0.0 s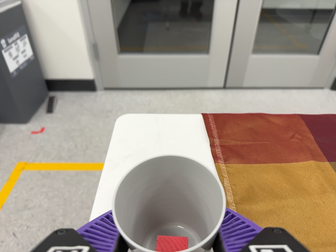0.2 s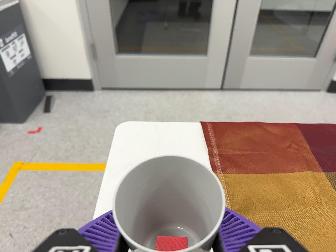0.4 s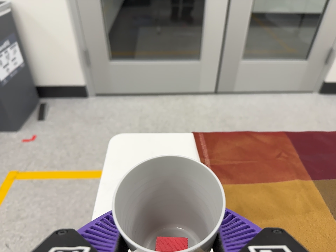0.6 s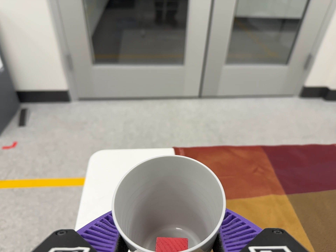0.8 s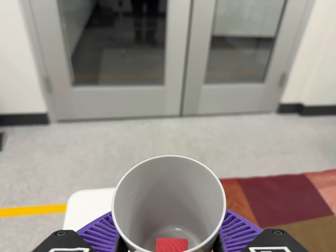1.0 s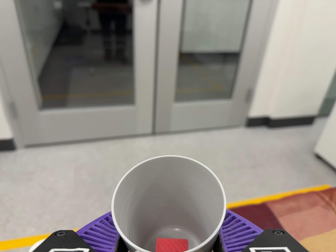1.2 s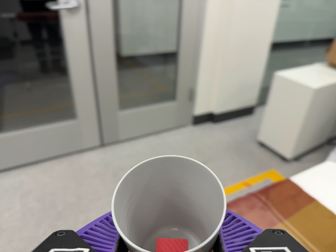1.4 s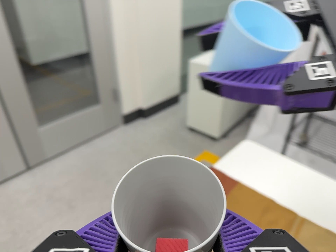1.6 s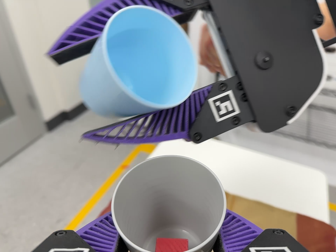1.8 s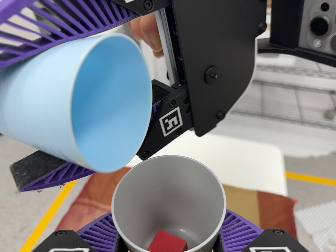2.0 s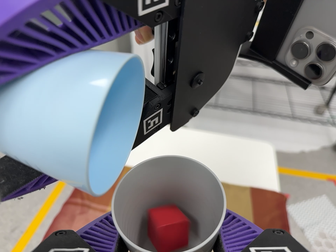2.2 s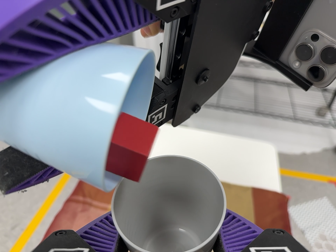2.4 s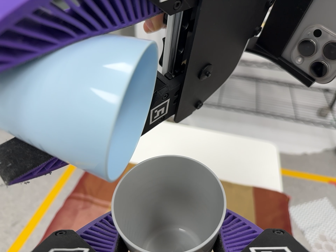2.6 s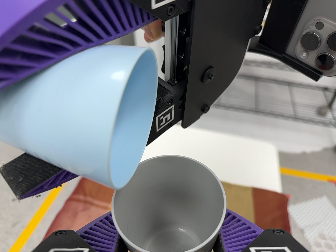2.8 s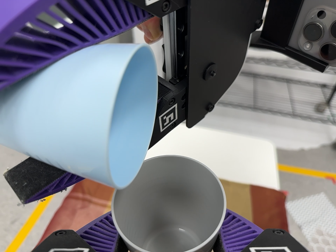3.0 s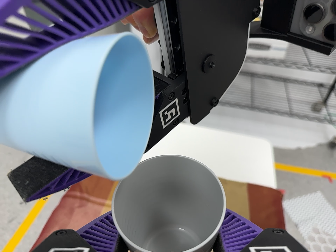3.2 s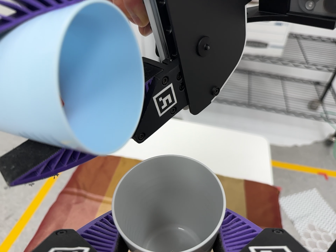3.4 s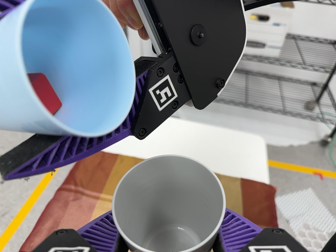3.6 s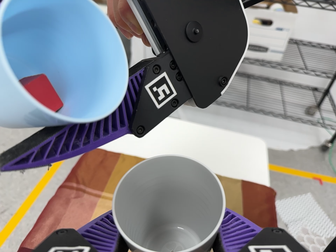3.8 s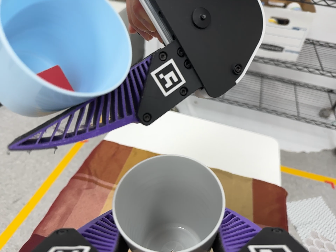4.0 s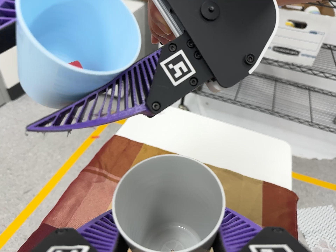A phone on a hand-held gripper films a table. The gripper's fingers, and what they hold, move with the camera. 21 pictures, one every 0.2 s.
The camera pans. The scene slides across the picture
to the left.
0.0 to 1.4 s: The camera swings to its right by about 40 degrees, and the scene slides to the left. It travels toward the top of its view and to its right, about 24 cm, so close, fixed things drift downward. It rolls about its line of sight by about 25 degrees, and the scene rotates counterclockwise.
1.4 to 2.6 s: The scene slides to the left, as the camera pans about 25 degrees to its right. It travels forward, about 6 cm, so what stands in front looms larger. It rolls about its line of sight by about 15 degrees, and the scene rotates counterclockwise.
2.6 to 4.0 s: The camera shifts only a little, or ends up much as it began.
The film runs backward here.
